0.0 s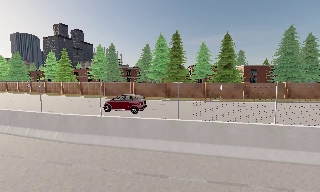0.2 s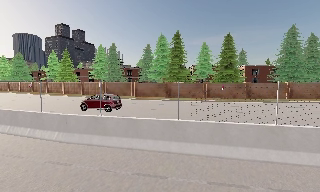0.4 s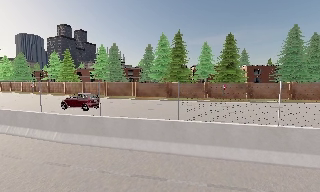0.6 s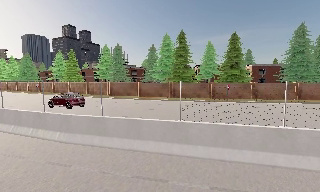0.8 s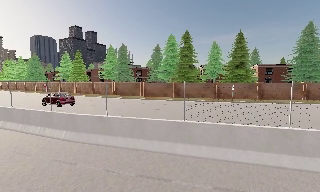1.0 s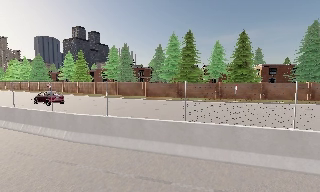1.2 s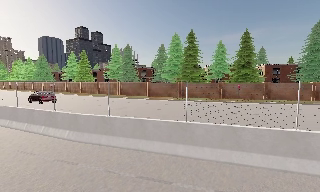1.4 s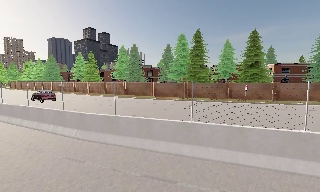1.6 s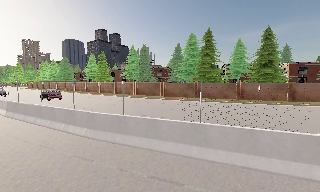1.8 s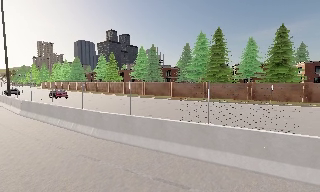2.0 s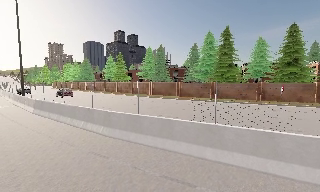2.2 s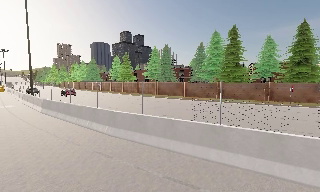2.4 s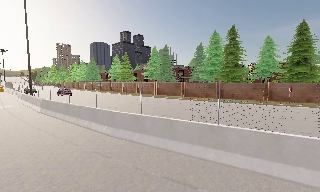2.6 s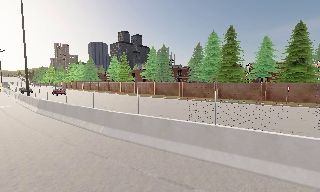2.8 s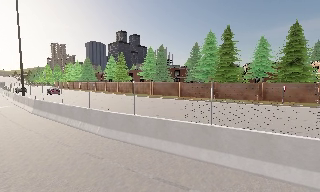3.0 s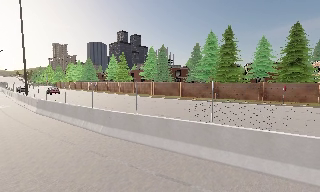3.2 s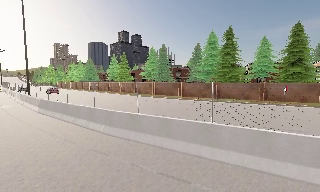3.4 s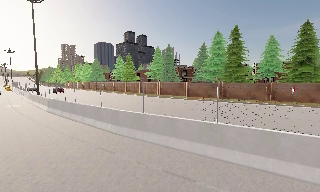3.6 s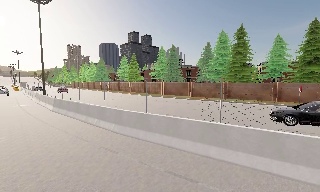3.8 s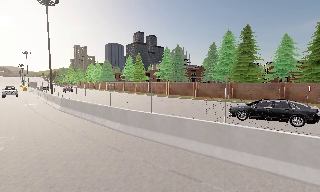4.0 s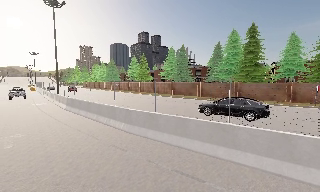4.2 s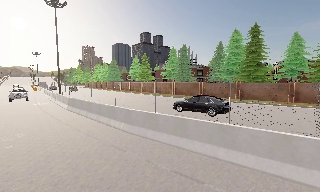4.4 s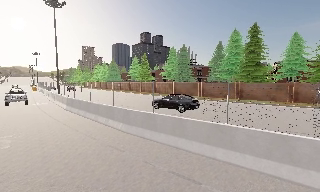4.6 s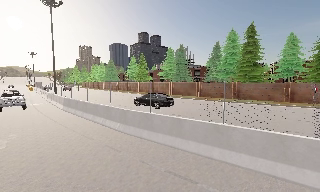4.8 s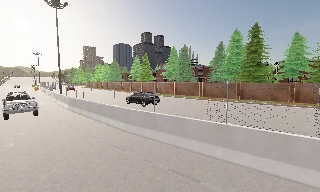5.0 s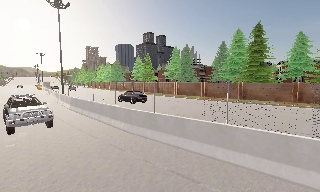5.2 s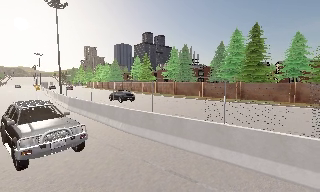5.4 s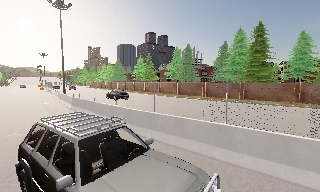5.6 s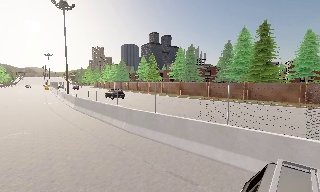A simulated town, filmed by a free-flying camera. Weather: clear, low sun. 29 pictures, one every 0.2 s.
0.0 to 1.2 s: The camera shifts only a little, or ends up much as it began.
1.2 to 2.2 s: The camera pans to its left, which is counterclockwise from overhead, by about 15 degrees.
2.2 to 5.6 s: The camera travels to its right, about 1 m.
The film runs forward here.
